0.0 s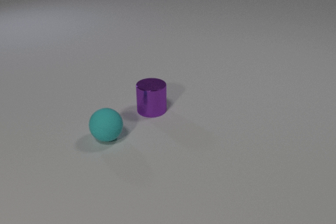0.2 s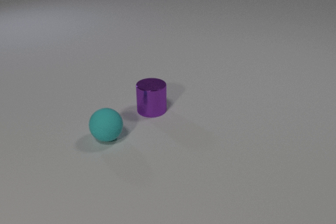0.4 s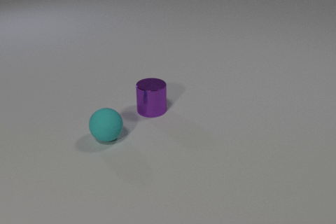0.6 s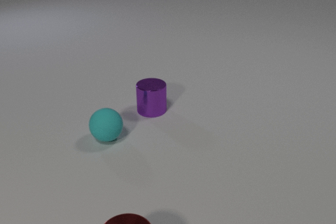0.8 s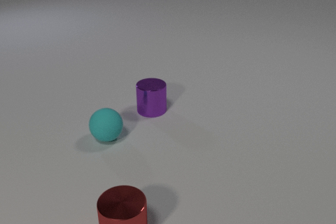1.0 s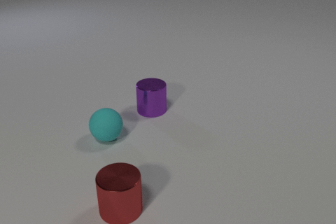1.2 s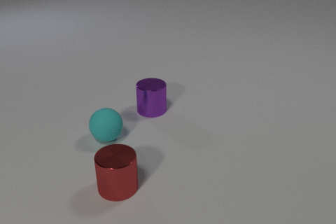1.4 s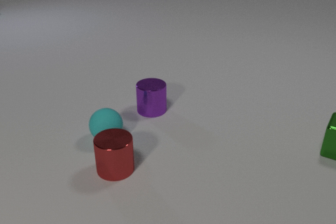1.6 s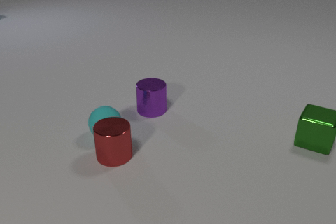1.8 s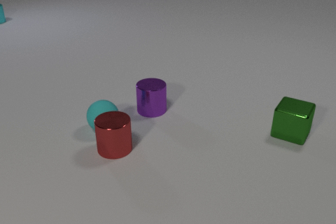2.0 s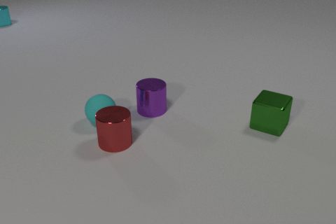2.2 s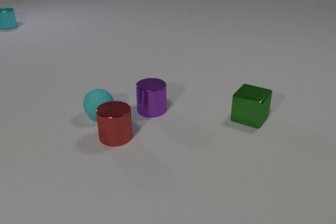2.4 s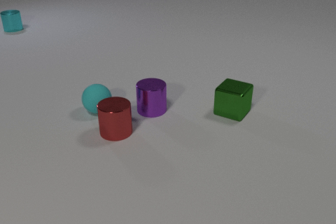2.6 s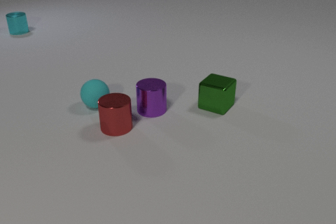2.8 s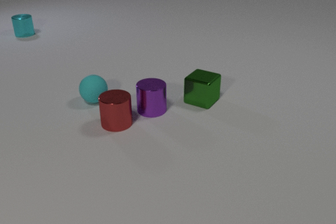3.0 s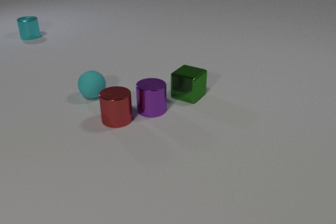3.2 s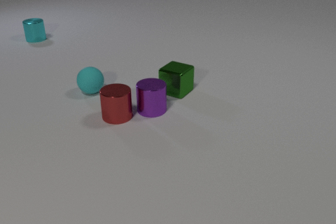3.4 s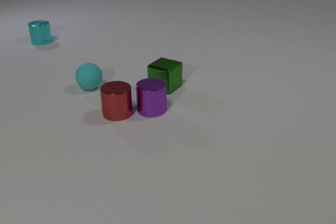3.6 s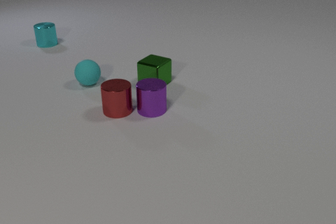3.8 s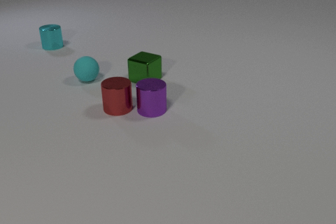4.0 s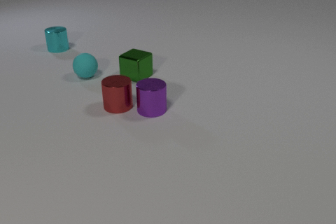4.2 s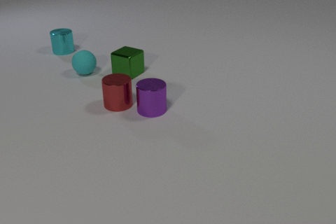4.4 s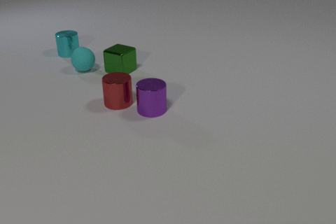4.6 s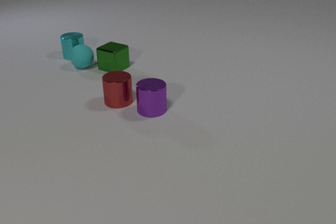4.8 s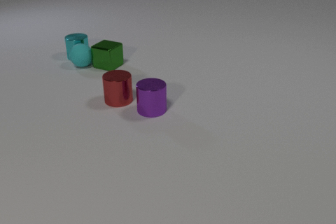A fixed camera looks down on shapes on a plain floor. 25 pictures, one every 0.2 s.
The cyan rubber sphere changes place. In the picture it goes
away from the camera.
The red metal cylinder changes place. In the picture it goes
away from the camera.
0.0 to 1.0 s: The red metal cylinder comes in at the bottom edge, slides away from the camera.
1.0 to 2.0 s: The red metal cylinder slides away from the camera. The cyan rubber sphere rolls away from the camera. The cyan metal cylinder comes in at the left edge, slides toward the camera and to the right. The green metal cube comes in at the right edge, slides to the left. The red metal cylinder and the cyan rubber sphere collide.
2.0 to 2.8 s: The red metal cylinder slides away from the camera. The cyan rubber sphere rolls away from the camera. The cyan metal cylinder slides toward the camera and to the right. The green metal cube slides to the left and away from the camera.
2.8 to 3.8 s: The red metal cylinder slides away from the camera. The cyan rubber sphere rolls away from the camera. The cyan metal cylinder slides toward the camera and to the right. The green metal cube slides to the left and away from the camera.
3.8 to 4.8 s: The red metal cylinder slides away from the camera. The cyan rubber sphere rolls away from the camera. The cyan metal cylinder slides toward the camera and to the right. The green metal cube slides away from the camera and to the left. The cyan rubber sphere and the cyan metal cylinder collide. The cyan rubber sphere and the green metal cube collide.
How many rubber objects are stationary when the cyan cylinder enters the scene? 0.
How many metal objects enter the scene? 3.
How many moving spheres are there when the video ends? 1.
